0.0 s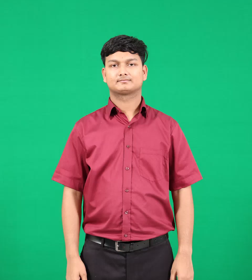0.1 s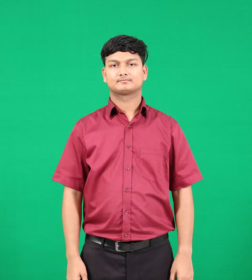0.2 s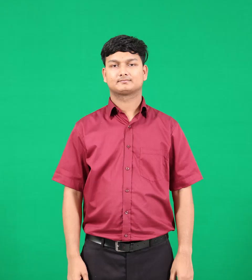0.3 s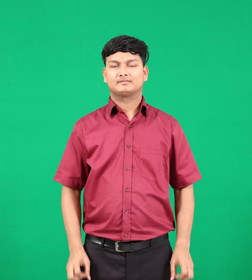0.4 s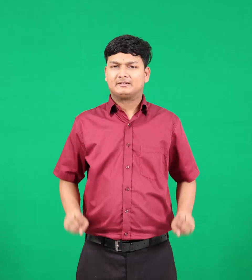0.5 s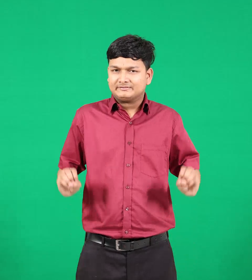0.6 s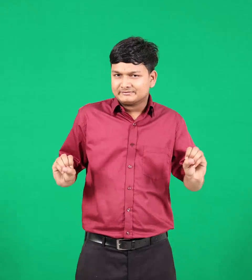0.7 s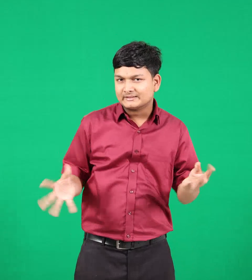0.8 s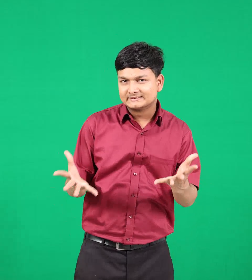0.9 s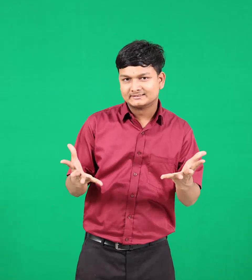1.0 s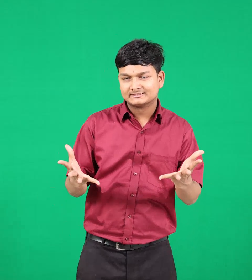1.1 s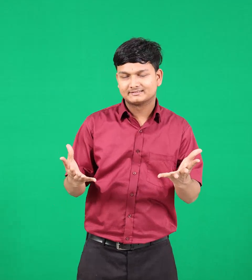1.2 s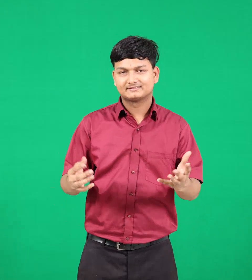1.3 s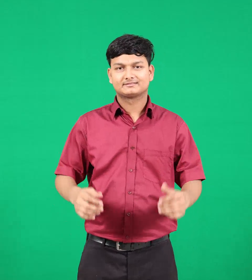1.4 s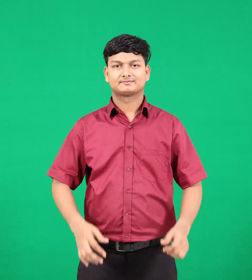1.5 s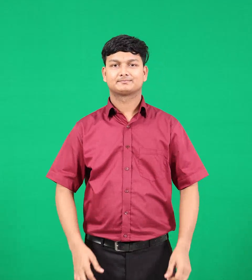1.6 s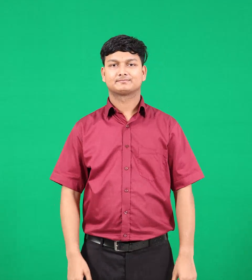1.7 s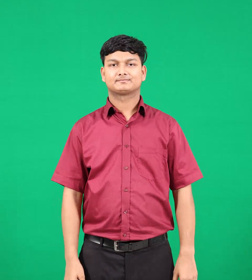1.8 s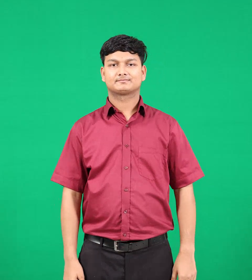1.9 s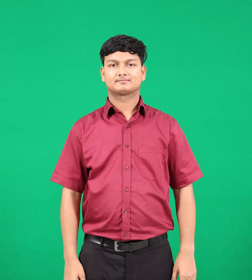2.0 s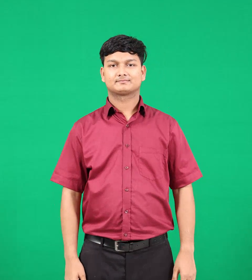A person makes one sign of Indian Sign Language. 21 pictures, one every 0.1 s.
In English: start
